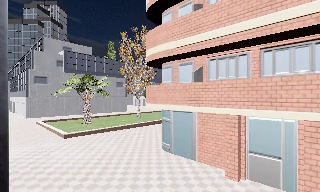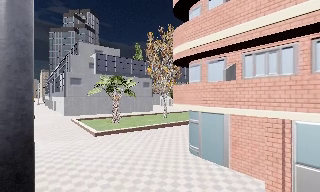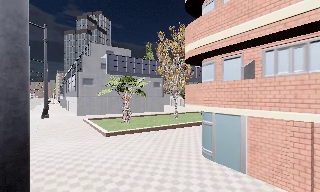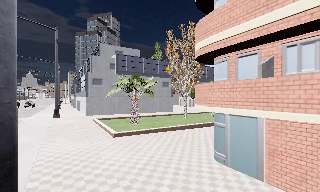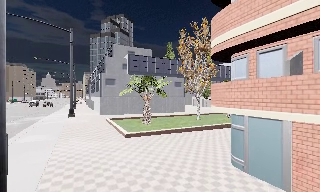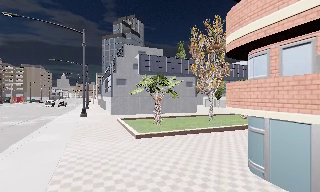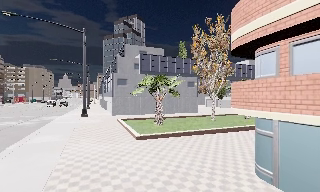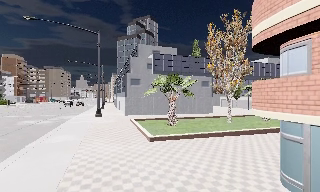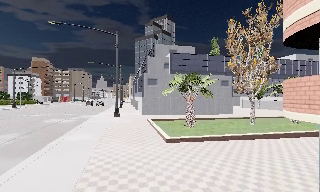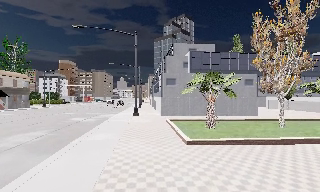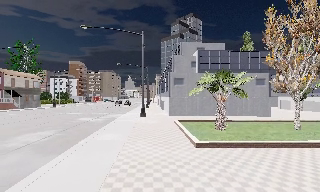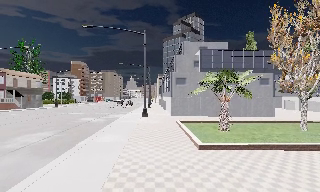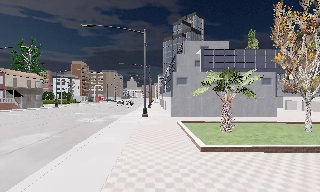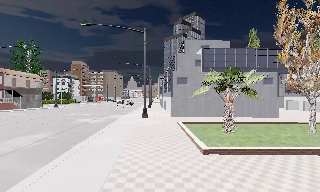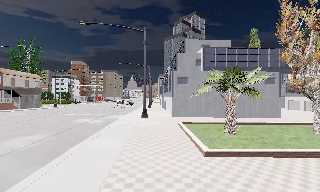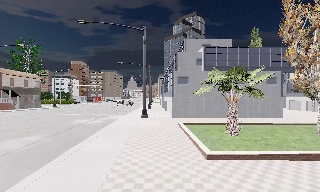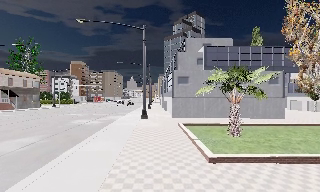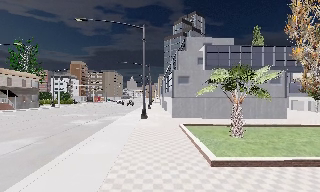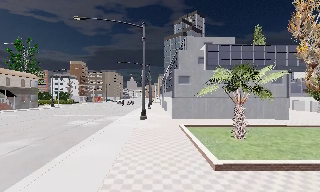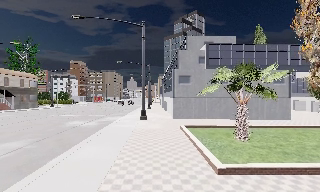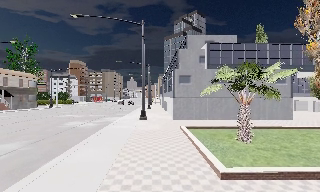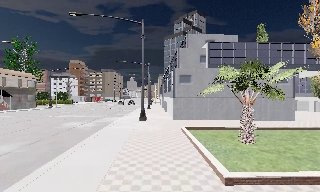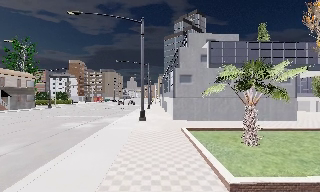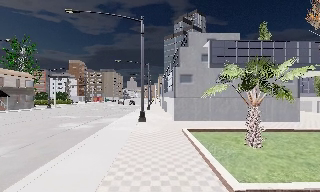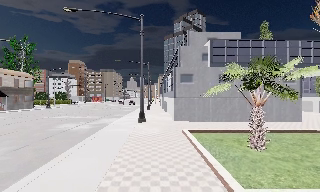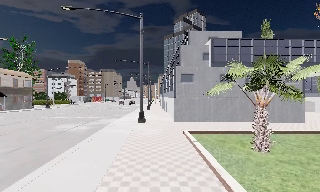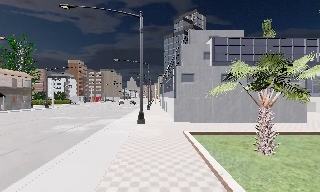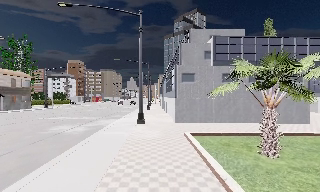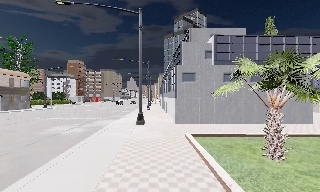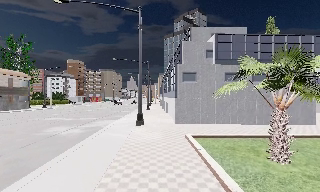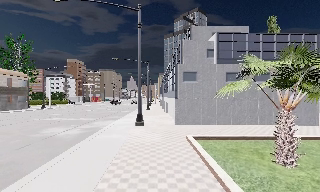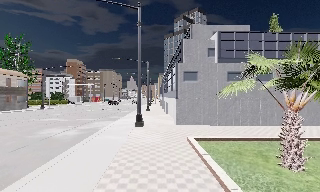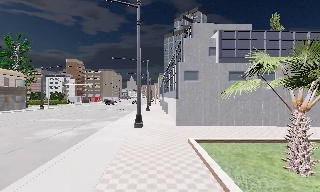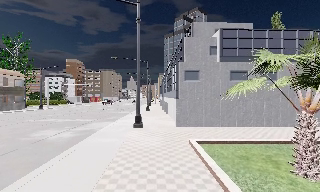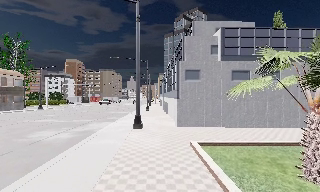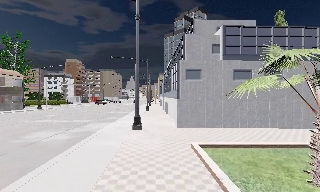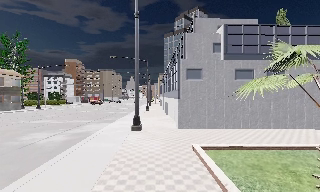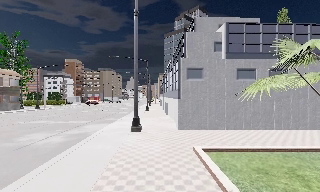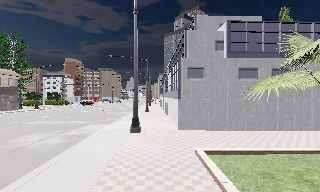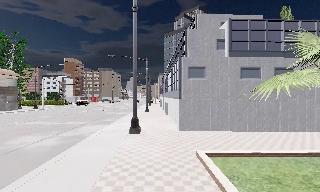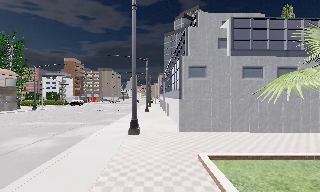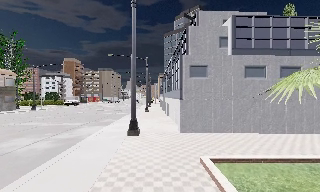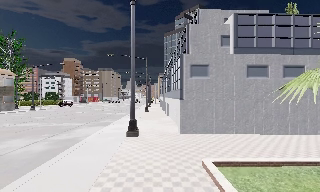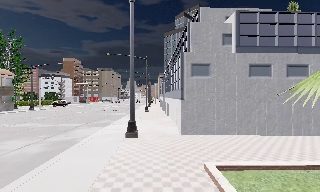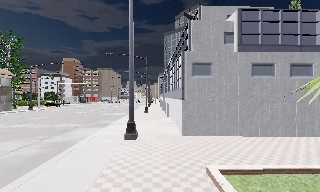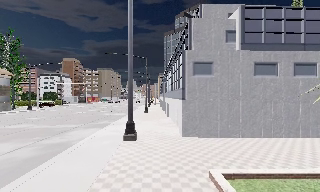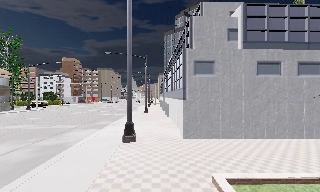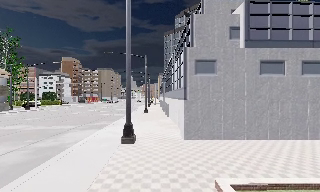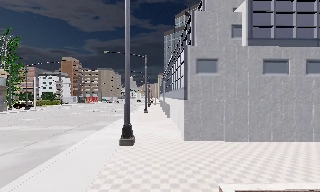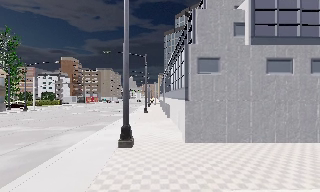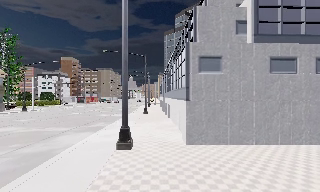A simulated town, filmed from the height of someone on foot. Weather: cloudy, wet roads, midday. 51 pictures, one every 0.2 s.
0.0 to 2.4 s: The scene slides to the right, as the camera pans about 45 degrees to its left. It travels forward, about 3.5 m.
2.4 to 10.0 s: The camera travels forward, about 11 m, so what stands in front looms larger.
The film runs forward here.
